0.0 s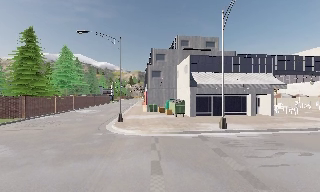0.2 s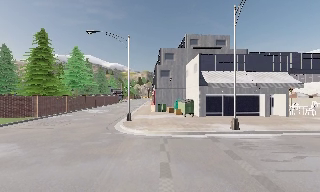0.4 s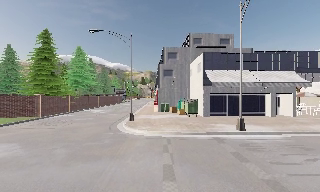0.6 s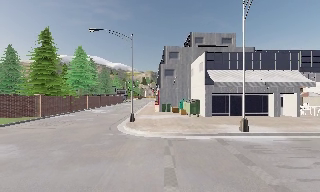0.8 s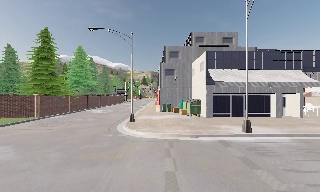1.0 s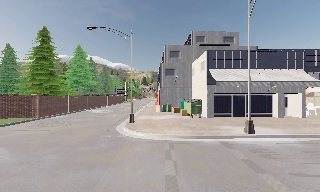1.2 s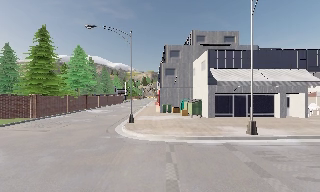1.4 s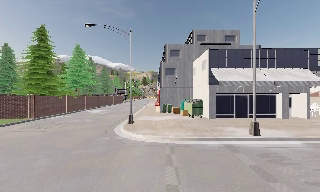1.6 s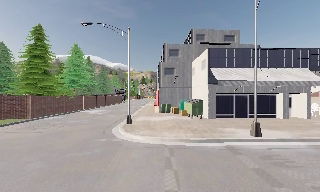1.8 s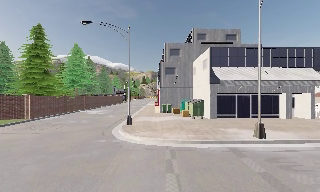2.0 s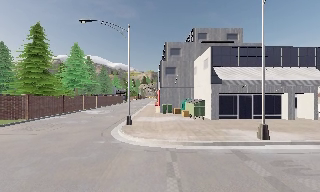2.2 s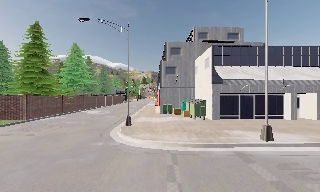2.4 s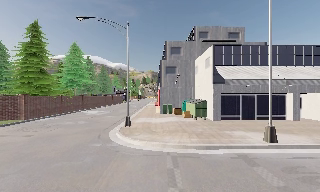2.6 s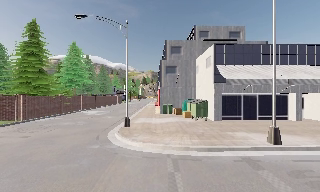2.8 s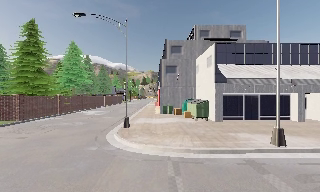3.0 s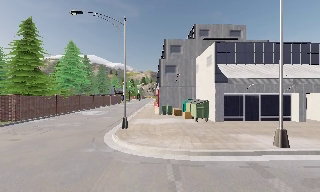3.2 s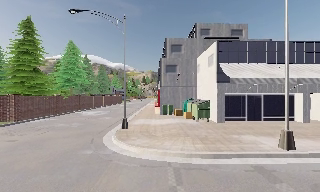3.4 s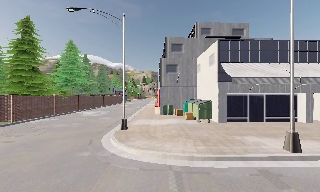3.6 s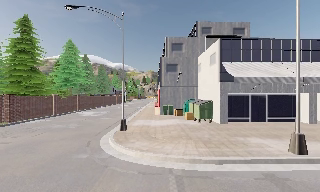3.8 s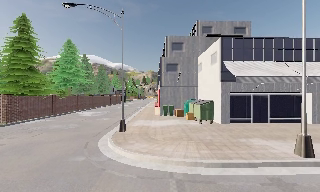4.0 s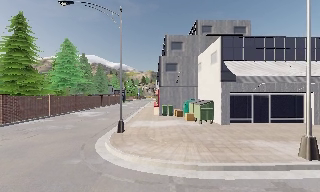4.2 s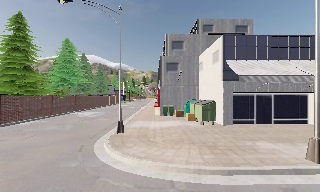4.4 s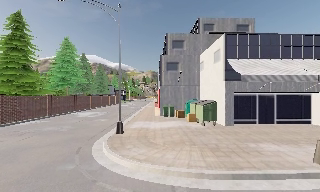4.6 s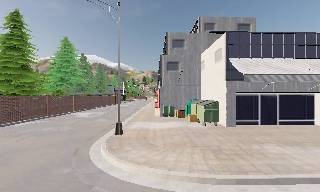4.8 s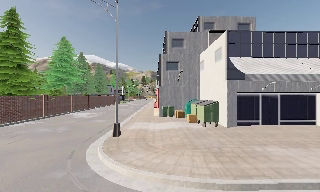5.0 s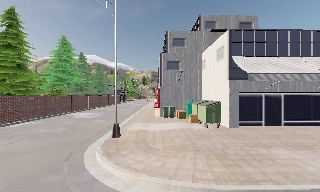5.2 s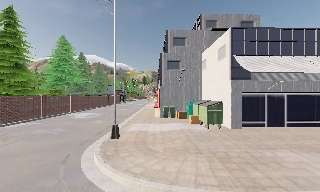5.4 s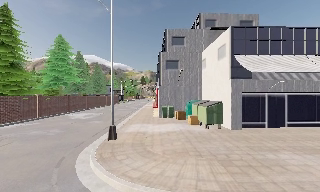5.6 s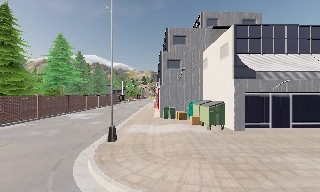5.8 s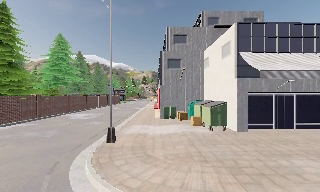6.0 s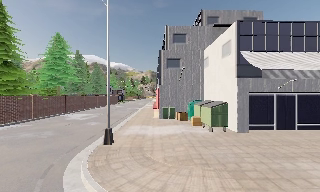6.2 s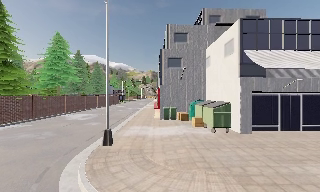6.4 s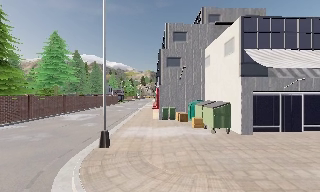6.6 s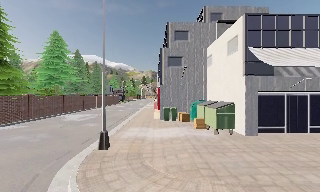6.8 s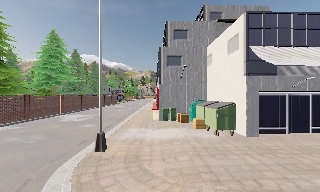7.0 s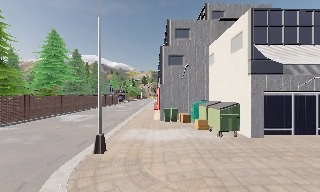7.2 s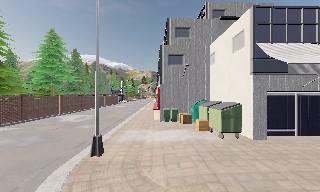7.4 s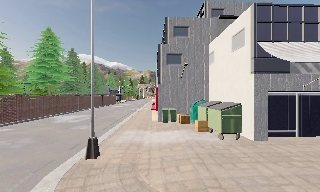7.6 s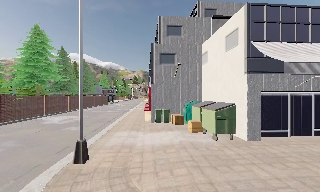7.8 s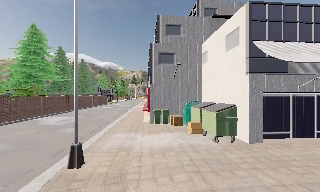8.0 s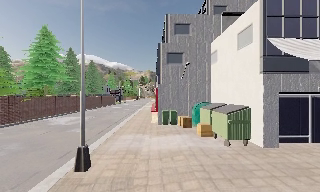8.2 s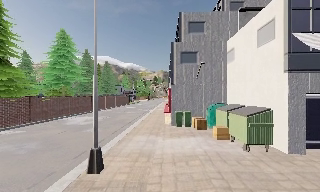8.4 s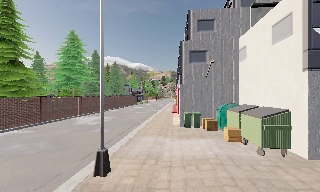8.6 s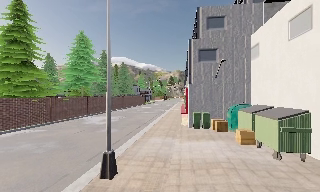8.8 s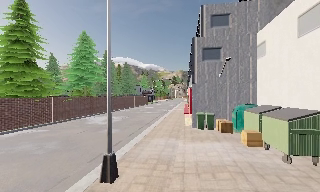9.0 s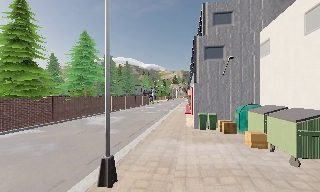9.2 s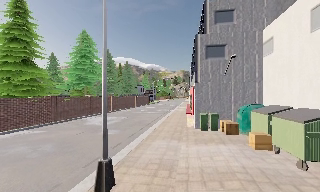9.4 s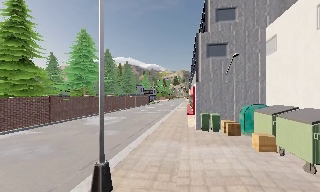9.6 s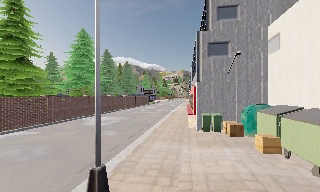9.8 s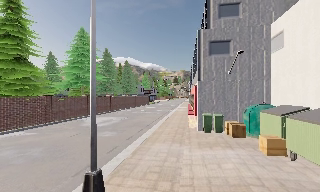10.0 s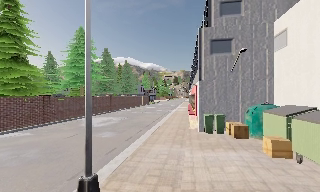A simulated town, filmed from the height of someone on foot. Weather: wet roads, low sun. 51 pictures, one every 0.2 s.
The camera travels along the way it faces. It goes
forward.
0.0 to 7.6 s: The camera travels forward, about 9 m, so what stands in front looms larger.
7.6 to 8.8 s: The camera swings to its left by about 15 degrees, and the scene slides to the right. It travels forward, about 1.5 m, so what stands in front looms larger.
8.8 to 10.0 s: The camera travels forward, about 1.5 m, so what stands in front looms larger.
The film runs forward here.
